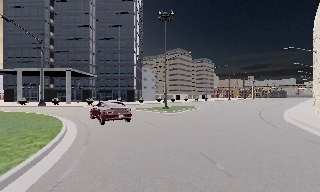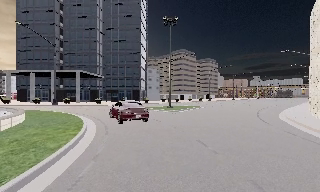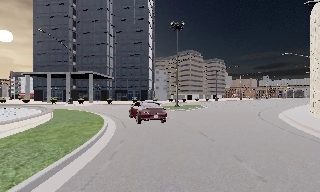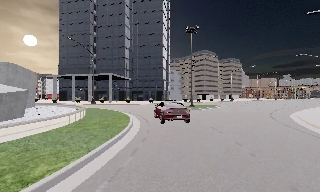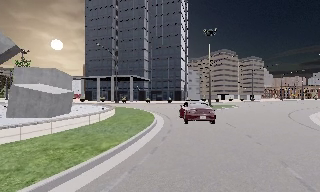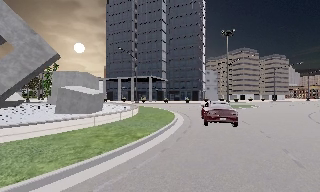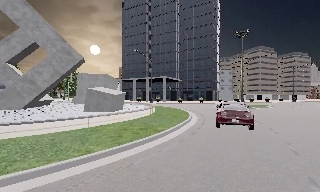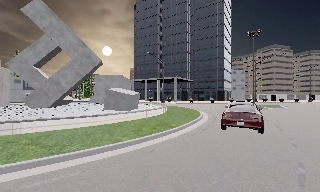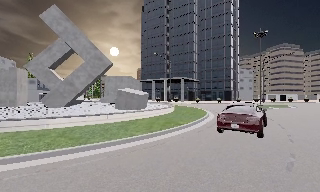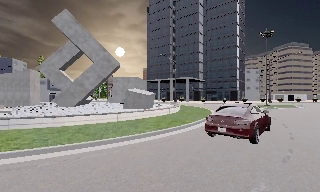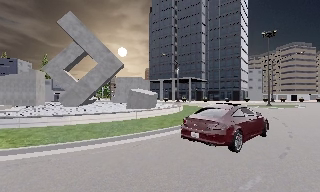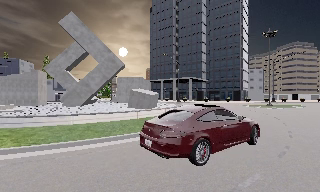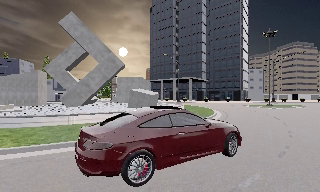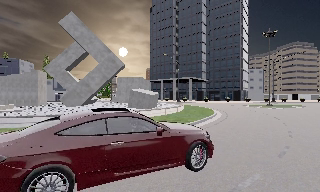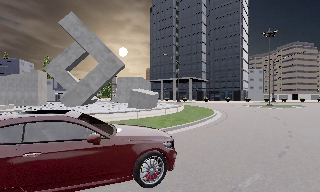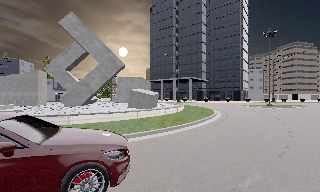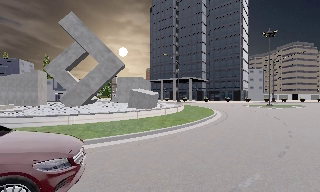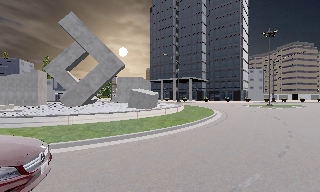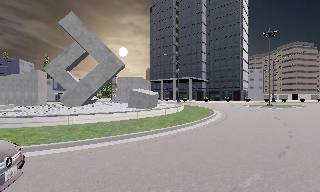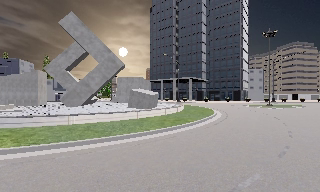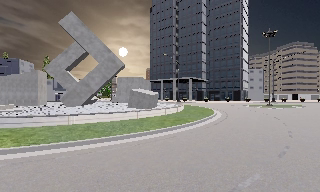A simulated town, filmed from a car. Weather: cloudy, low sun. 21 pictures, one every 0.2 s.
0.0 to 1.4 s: The camera swings to its left by about 30 degrees, and the scene slides to the right. It travels backward, about 10 m, so what stands in front gets smaller.
1.4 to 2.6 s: The camera travels backward, about 2 m, so what stands in front gets smaller. It loses speed.
2.6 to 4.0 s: The camera keeps its place and its aim.
The film runs backward here.
